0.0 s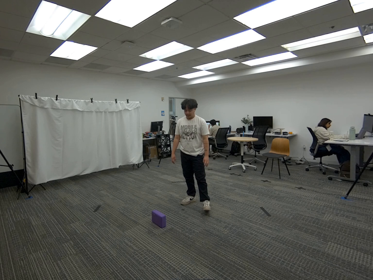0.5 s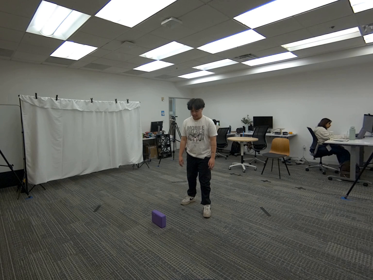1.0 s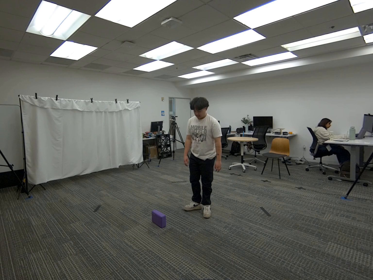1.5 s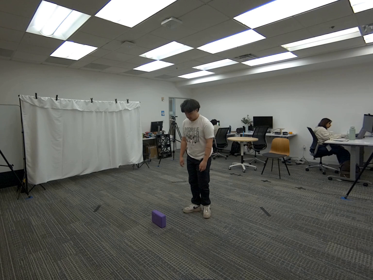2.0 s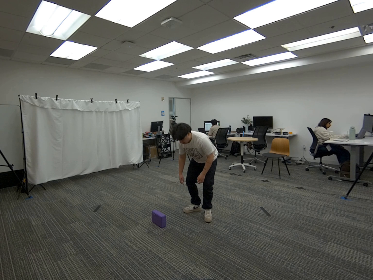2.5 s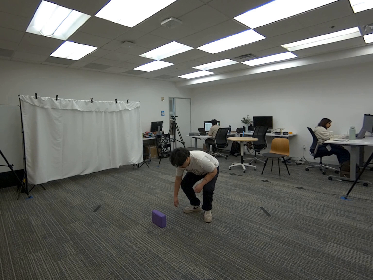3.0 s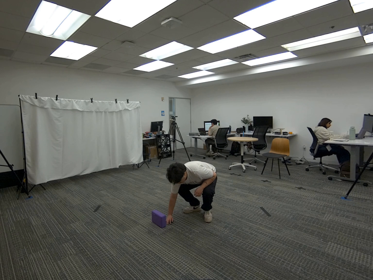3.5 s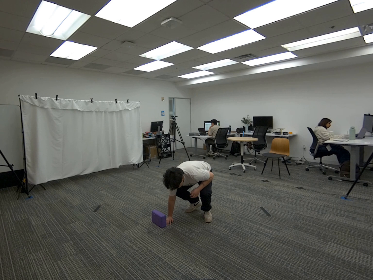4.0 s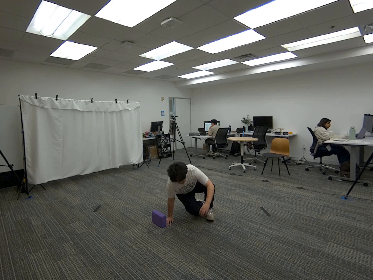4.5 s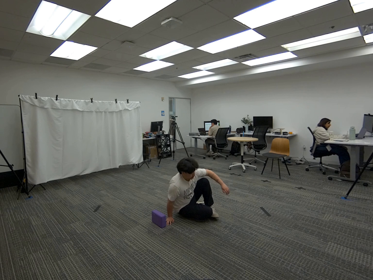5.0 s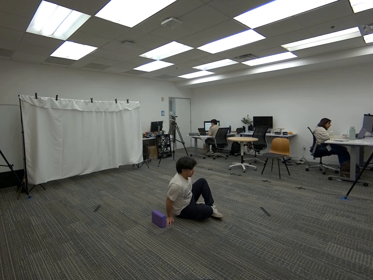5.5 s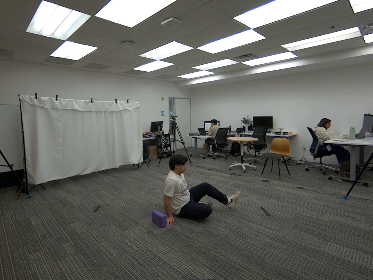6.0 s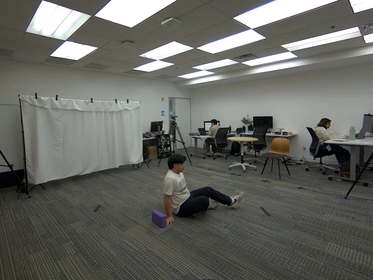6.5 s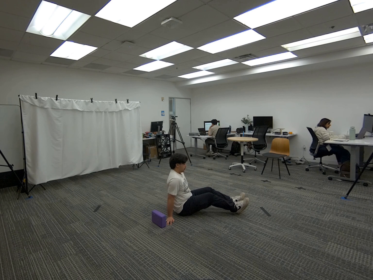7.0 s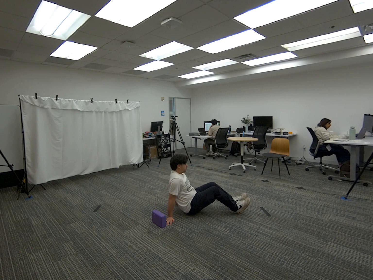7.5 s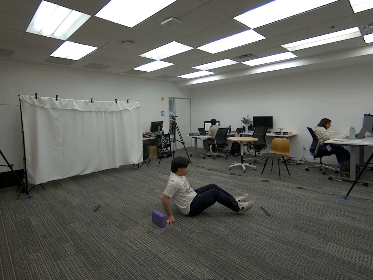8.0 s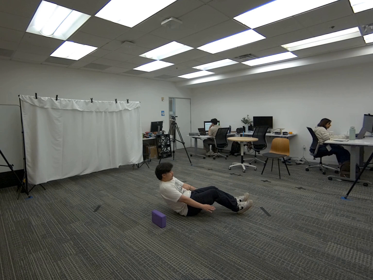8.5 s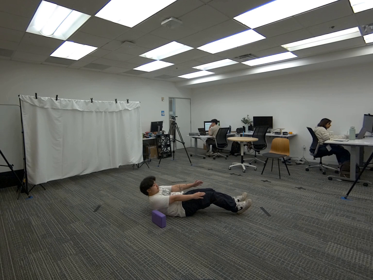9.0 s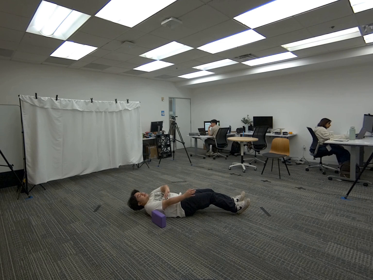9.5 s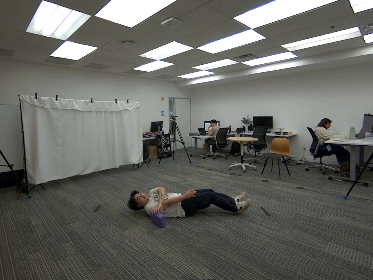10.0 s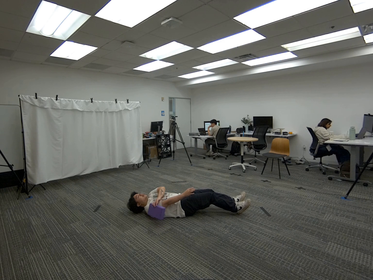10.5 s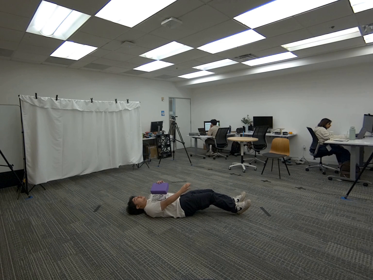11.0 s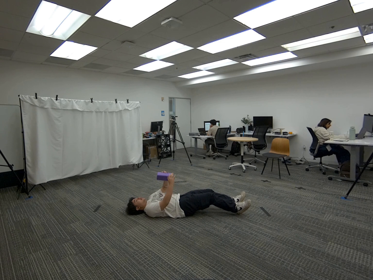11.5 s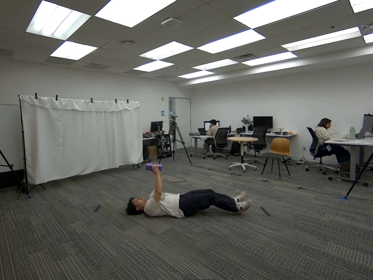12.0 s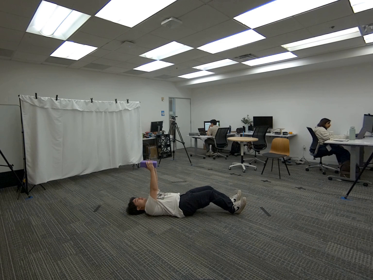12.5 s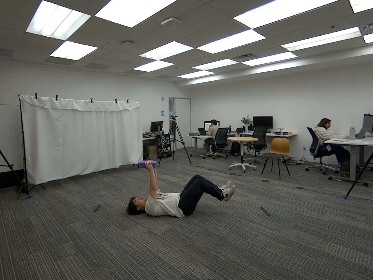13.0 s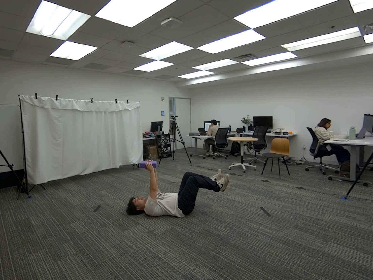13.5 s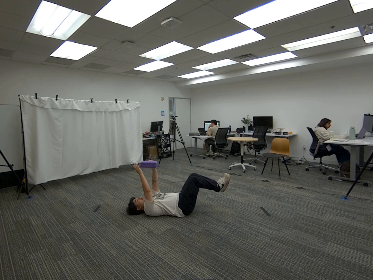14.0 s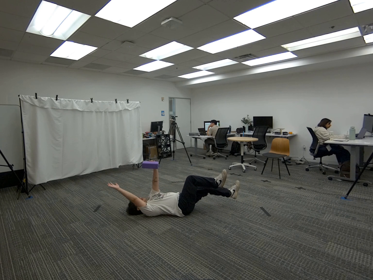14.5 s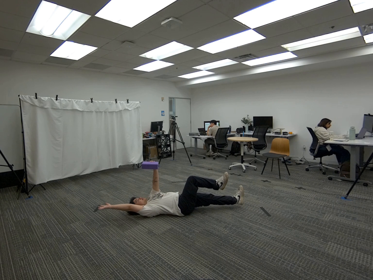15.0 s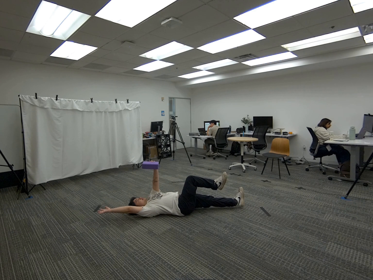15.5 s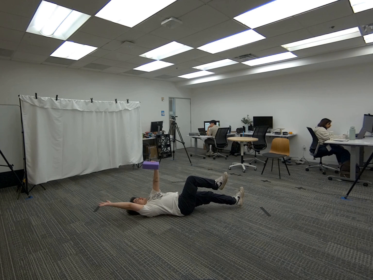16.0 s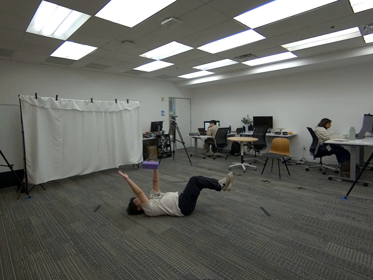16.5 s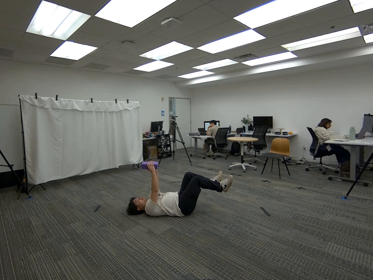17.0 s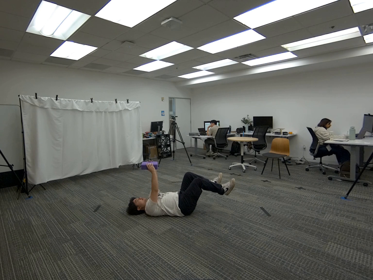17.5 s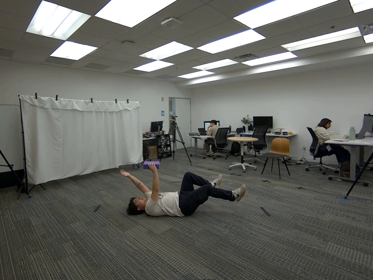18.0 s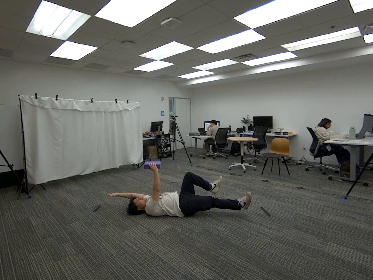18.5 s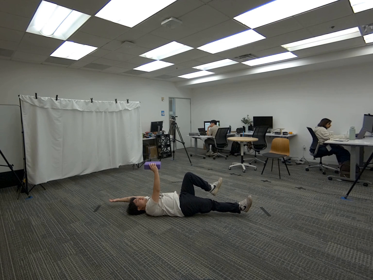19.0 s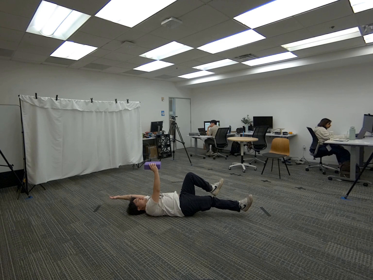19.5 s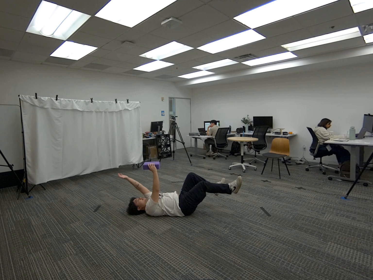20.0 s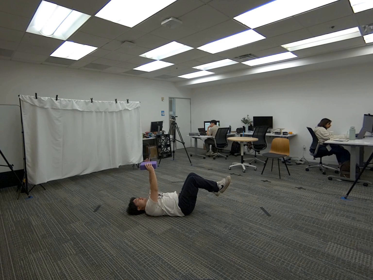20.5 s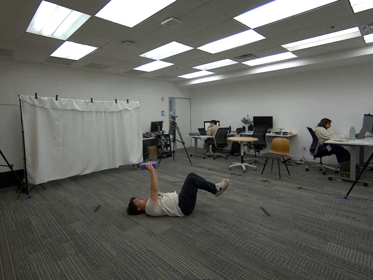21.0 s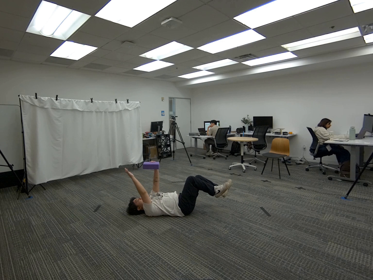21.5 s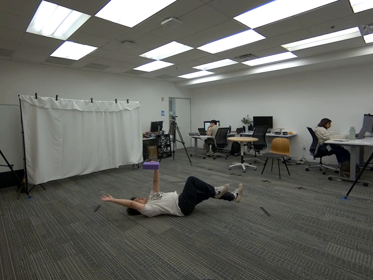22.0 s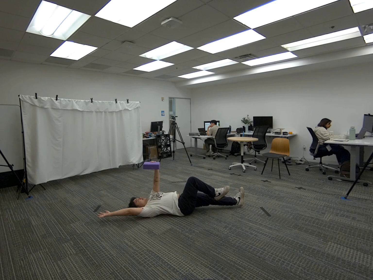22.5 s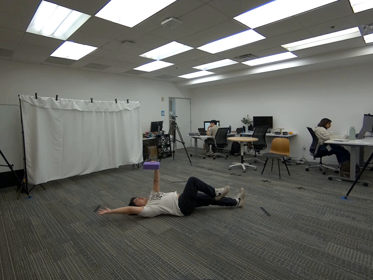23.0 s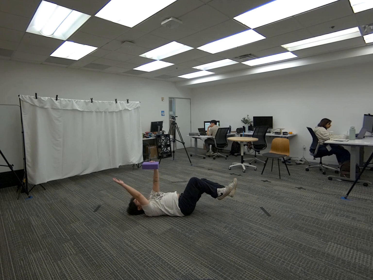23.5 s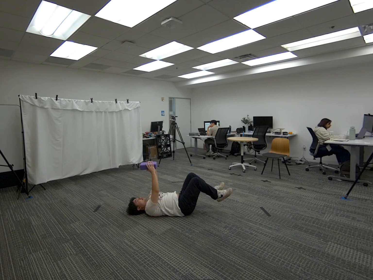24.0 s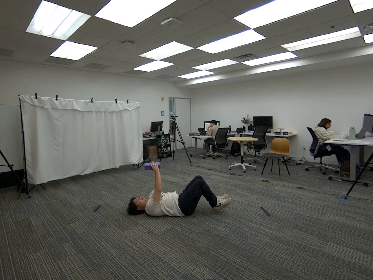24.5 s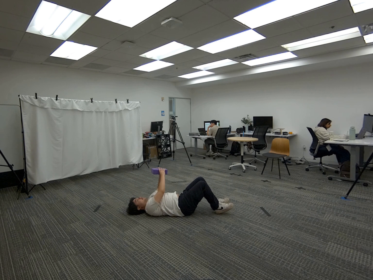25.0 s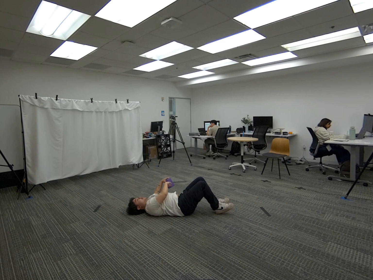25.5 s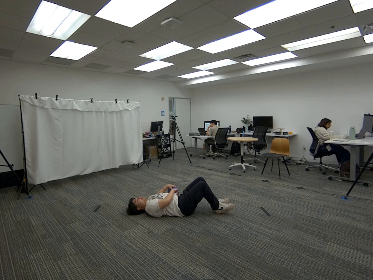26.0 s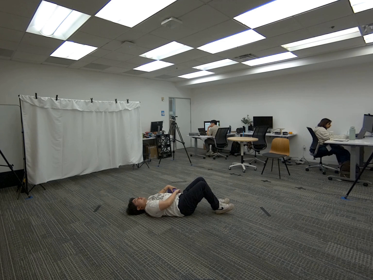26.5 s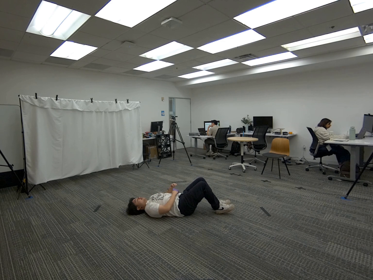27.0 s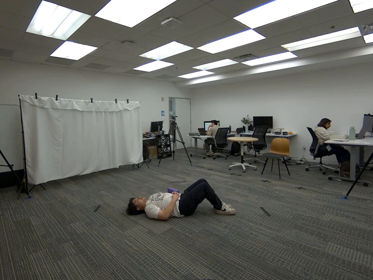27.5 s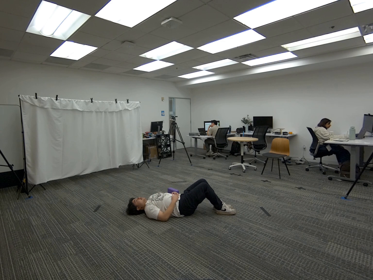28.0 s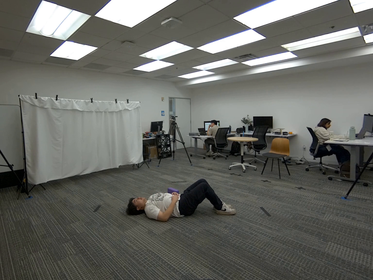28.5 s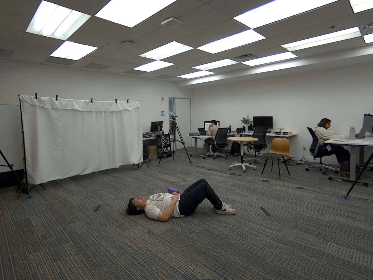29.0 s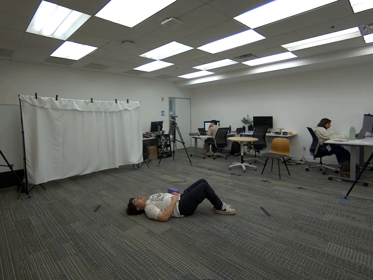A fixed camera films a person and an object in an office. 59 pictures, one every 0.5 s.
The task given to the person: Get into a deadbug position while holding the yoga block in the air extended infront of you. Proceed to perform deadbugs until the time has ended. Place yoga block on the ground when completed.
